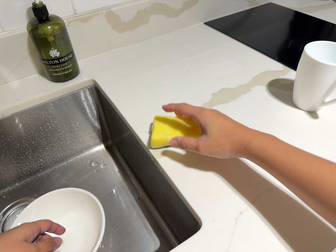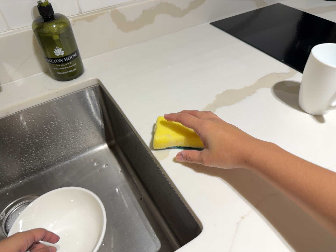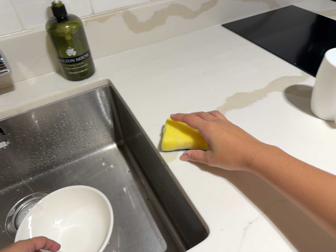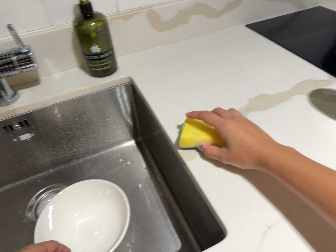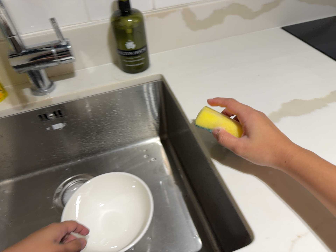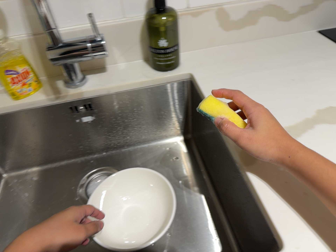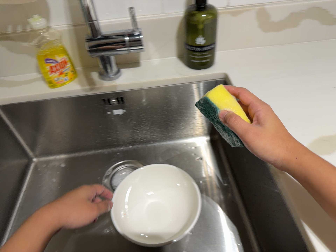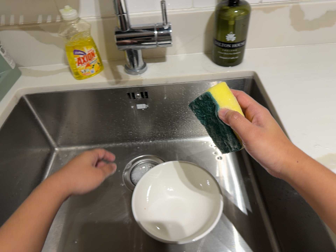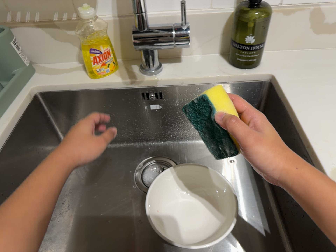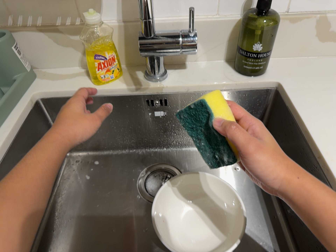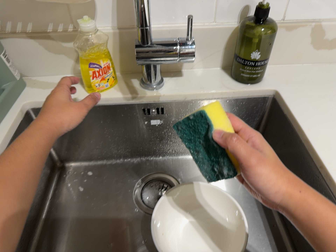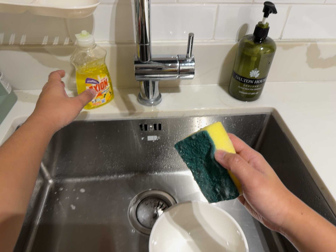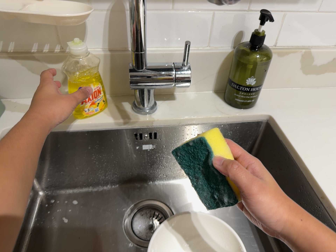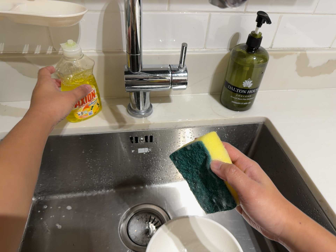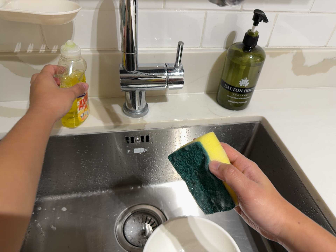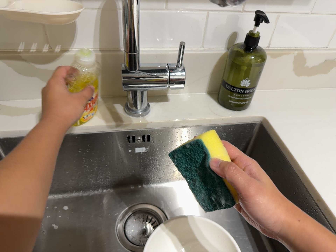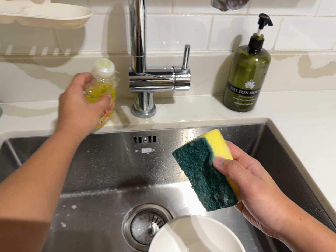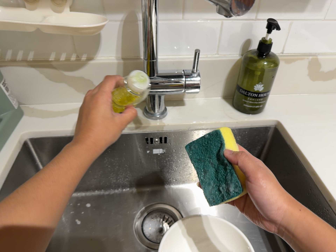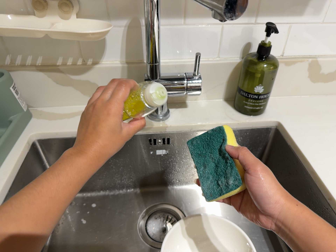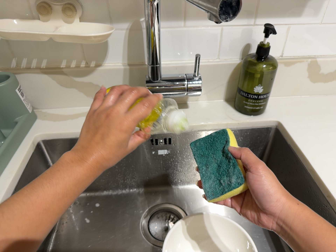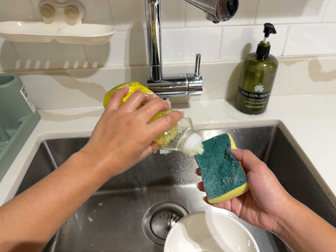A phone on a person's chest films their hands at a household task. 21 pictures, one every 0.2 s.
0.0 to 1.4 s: The camera swings to its left by about 25 degrees, and the scene slides to the right. It travels to its left, about 9 cm, so close, fixed things drift to the right. It rolls about its line of sight by about 20 degrees, and the scene rotates clockwise.
1.4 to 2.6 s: The camera pans to its right by about 10 degrees. It travels to its left, toward the top of its view and forward, about 14 cm.
2.6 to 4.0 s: The camera travels backward, about 7 cm, so what stands in front gets smaller.
The film runs forward here.
